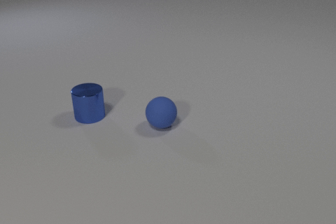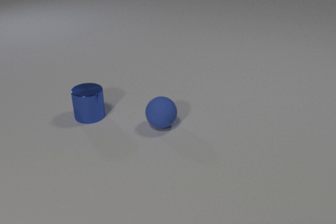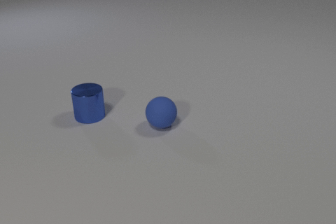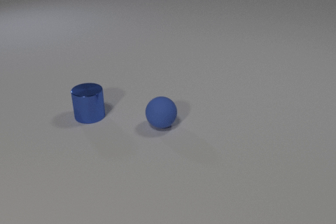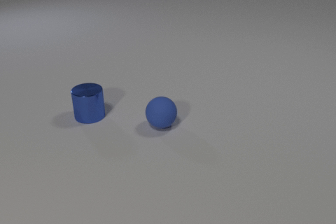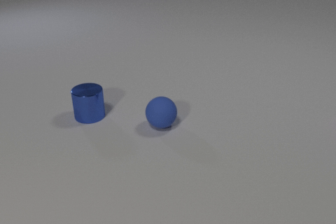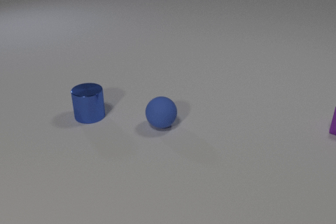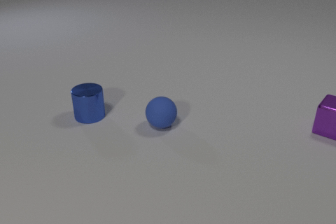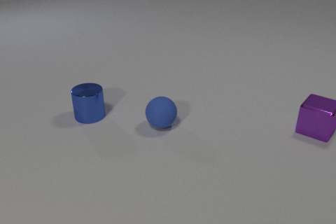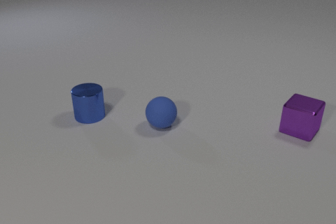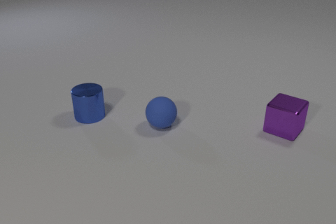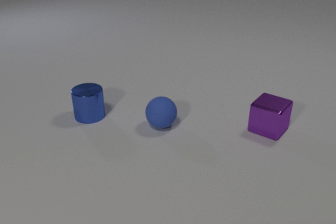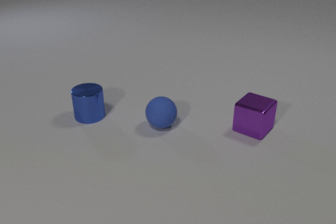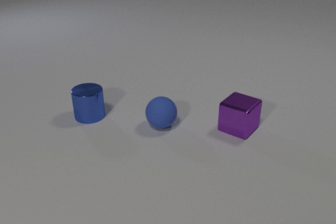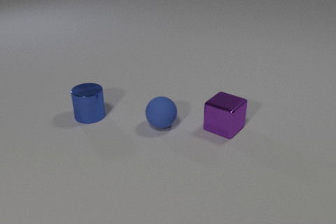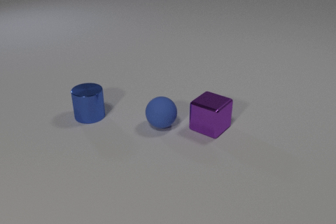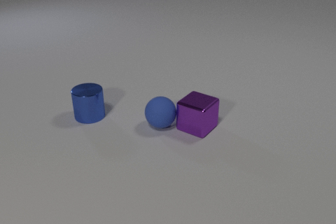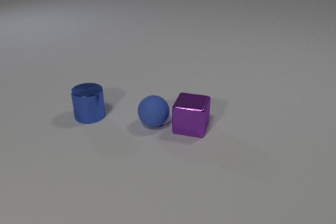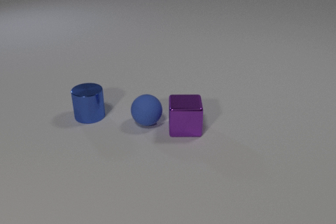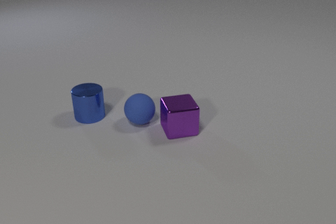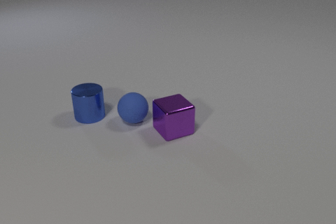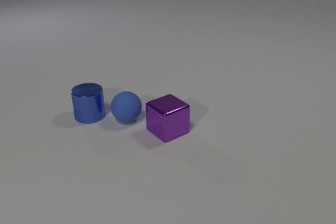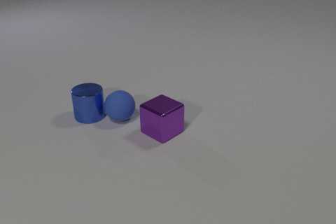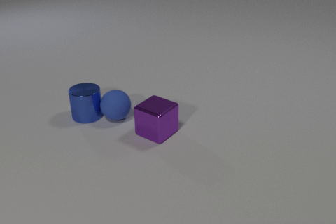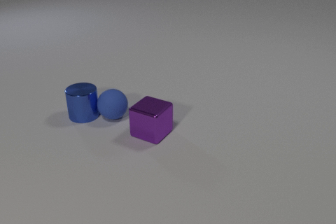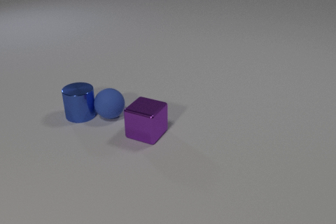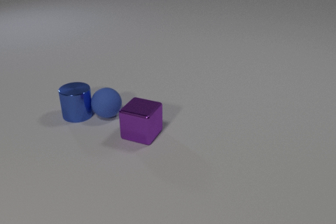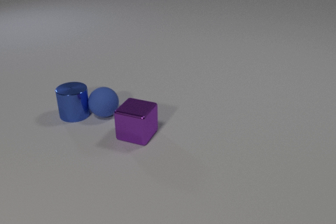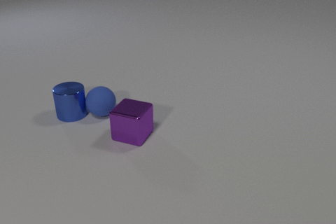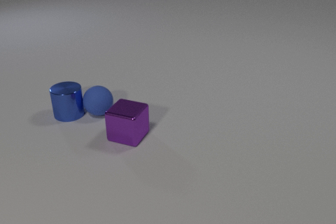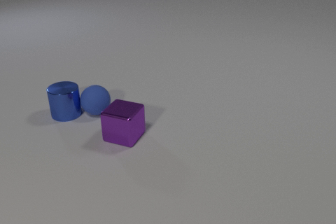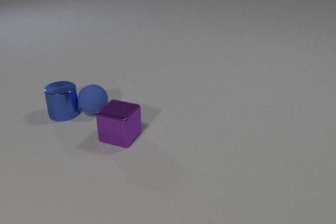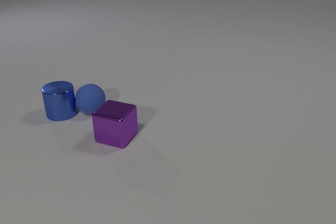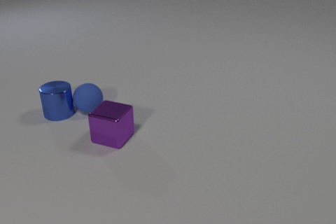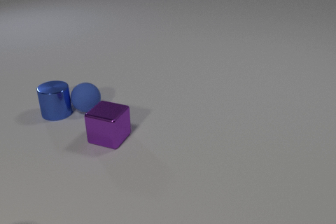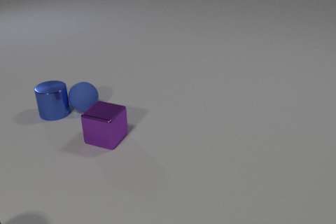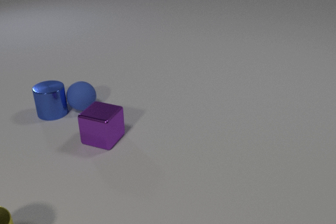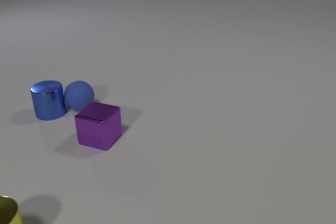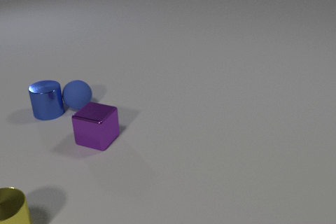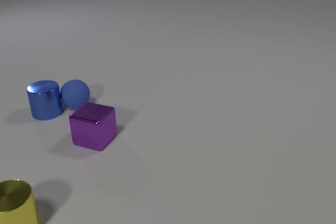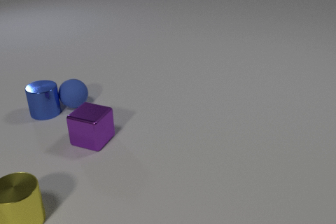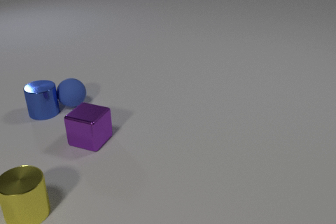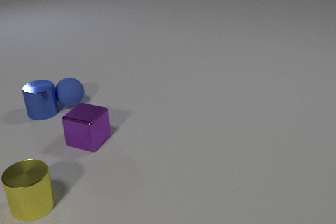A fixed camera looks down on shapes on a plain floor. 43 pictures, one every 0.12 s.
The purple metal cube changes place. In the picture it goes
to the left.
The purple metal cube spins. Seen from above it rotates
counterclockwise.
0.00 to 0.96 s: The purple metal cube comes in at the right edge, slides to the left.
0.96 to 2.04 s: The purple metal cube slides to the left, spins counterclockwise seen from above by about 15 degrees, its near face sliding to the right. The blue rubber sphere rolls to the left. The purple metal cube and the blue rubber sphere collide.
2.04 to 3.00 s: The purple metal cube slides to the left, spins so that its near face slides to the right, counterclockwise seen from above. The blue rubber sphere rolls to the left and away from the camera. The blue metal cylinder slides to the left. The blue rubber sphere and the blue metal cylinder collide.
3.00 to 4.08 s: The purple metal cube slides to the left. The blue rubber sphere rolls to the left and away from the camera. The blue metal cylinder slides to the left and away from the camera.
4.08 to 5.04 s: The purple metal cube slides to the left. The blue rubber sphere rolls to the left and away from the camera. The yellow metal cylinder comes in at the bottom edge, slides away from the camera and to the right. The blue metal cylinder slides to the left.
What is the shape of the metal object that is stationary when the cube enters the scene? cylinder.
How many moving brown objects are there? 0.
What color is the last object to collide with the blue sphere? blue.
